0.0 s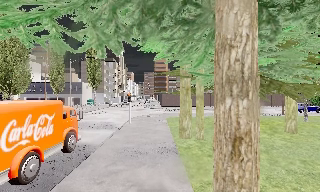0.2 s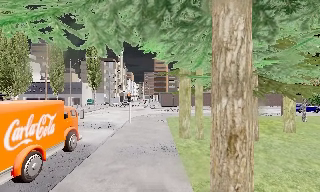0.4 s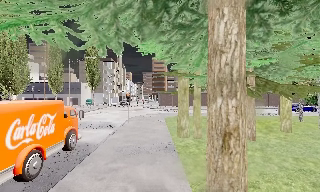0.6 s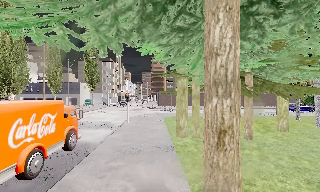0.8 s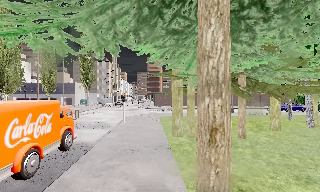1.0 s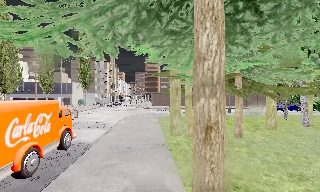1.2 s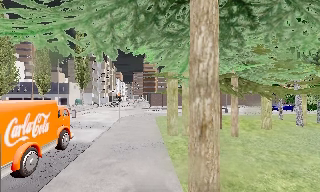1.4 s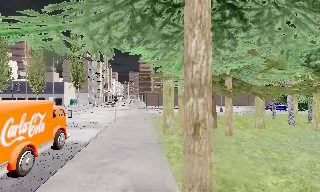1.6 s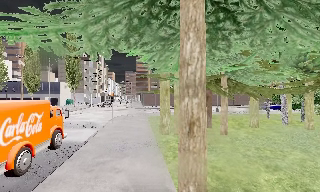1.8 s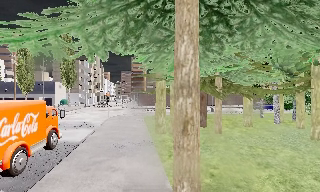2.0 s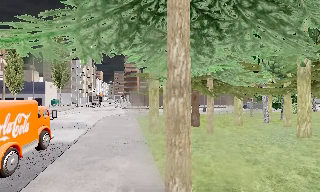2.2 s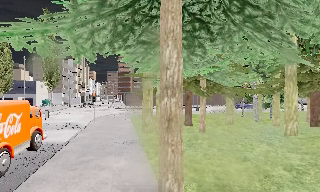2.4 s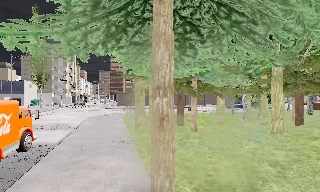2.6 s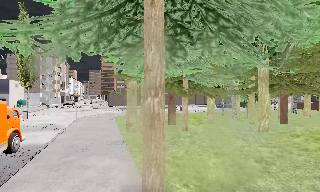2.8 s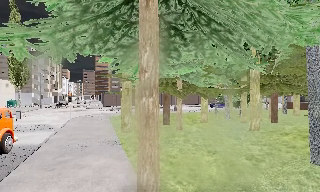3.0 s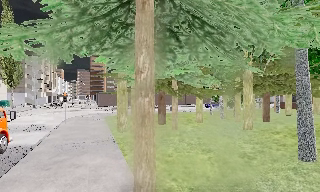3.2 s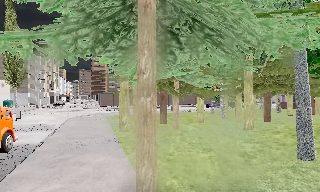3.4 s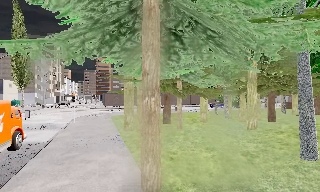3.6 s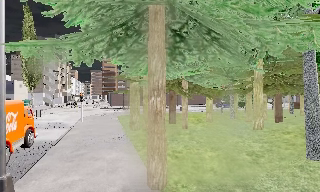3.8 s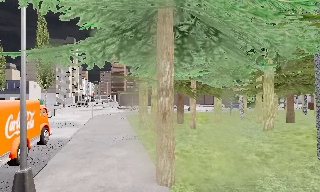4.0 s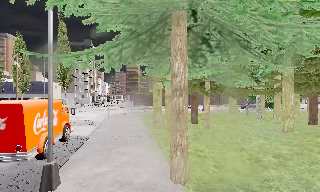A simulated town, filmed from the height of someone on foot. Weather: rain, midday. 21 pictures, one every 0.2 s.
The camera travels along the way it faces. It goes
backward.
0.0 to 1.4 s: The camera travels backward, about 1 m, so what stands in front gets smaller.
1.4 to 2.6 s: The camera swings to its right by about 15 degrees, and the scene slides to the left. It travels backward, about 1 m, so what stands in front gets smaller.
2.6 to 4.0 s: The camera travels backward, about 1 m, so what stands in front gets smaller.
The film runs backward here.
